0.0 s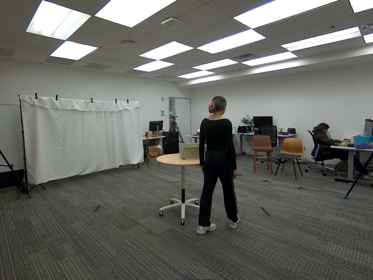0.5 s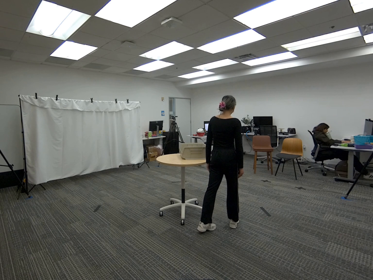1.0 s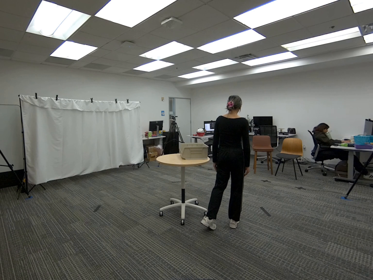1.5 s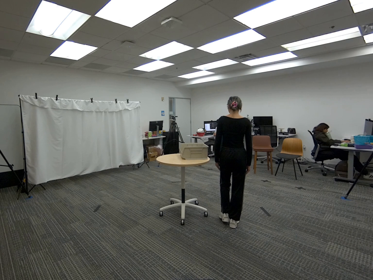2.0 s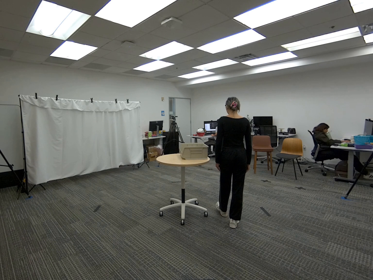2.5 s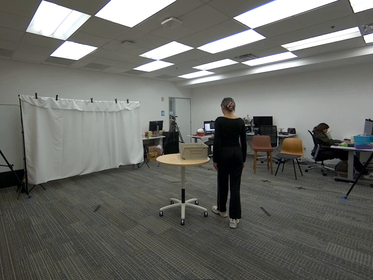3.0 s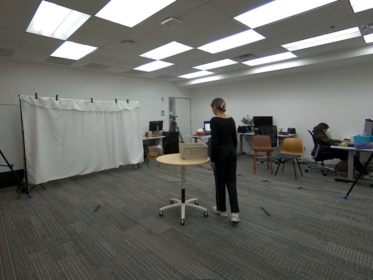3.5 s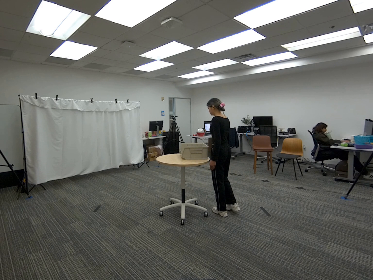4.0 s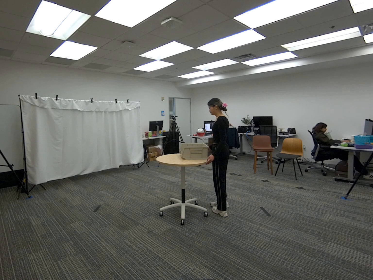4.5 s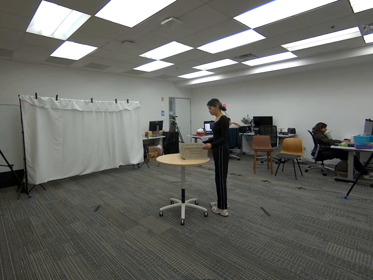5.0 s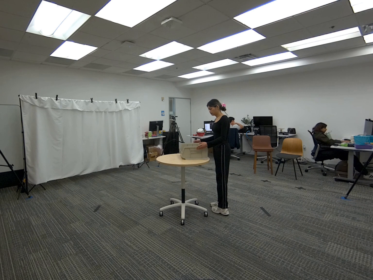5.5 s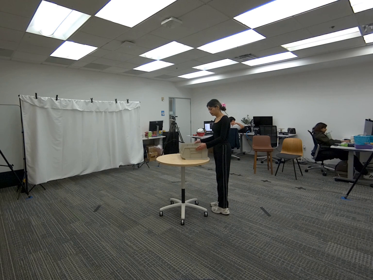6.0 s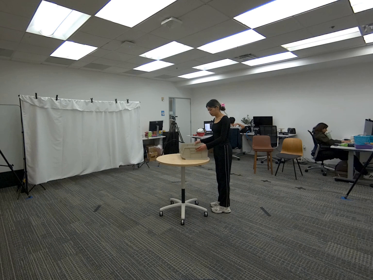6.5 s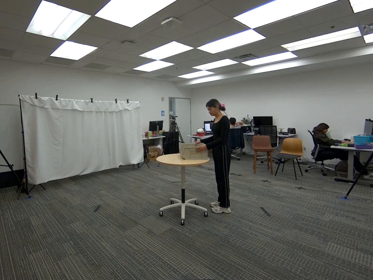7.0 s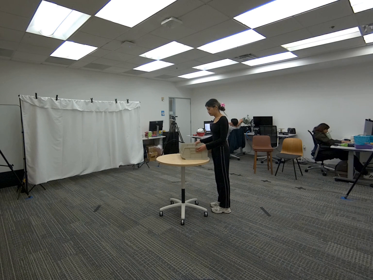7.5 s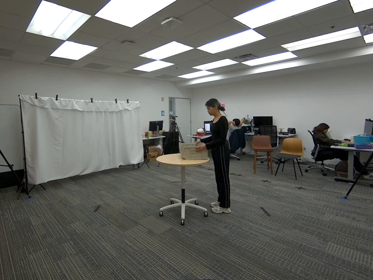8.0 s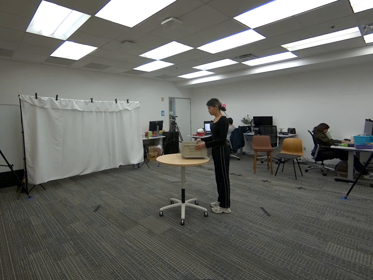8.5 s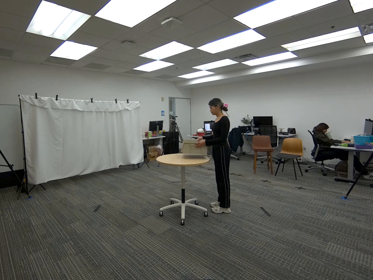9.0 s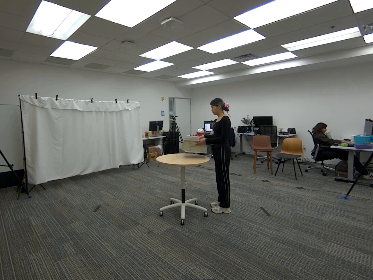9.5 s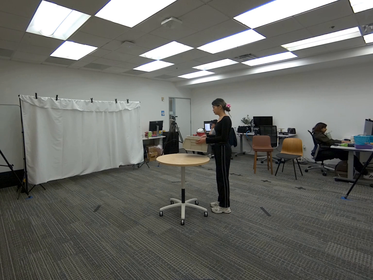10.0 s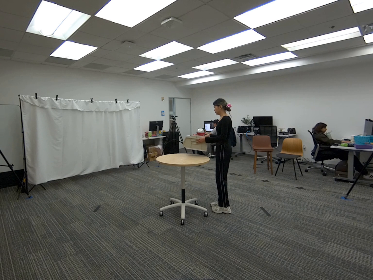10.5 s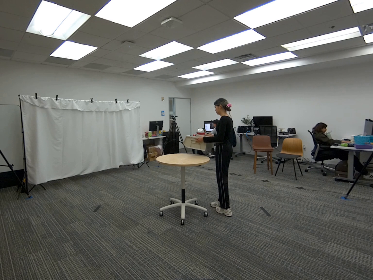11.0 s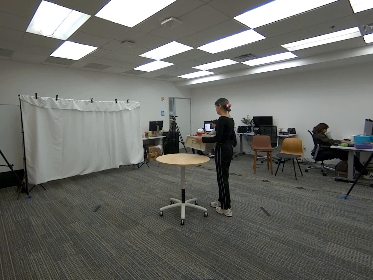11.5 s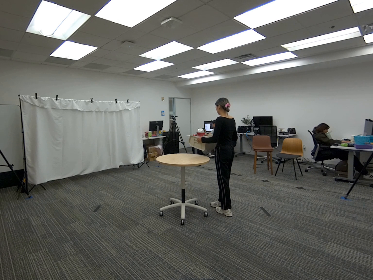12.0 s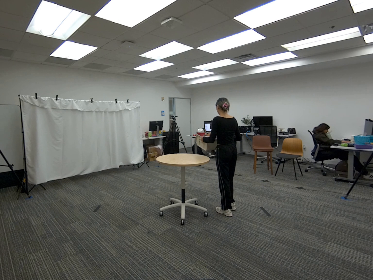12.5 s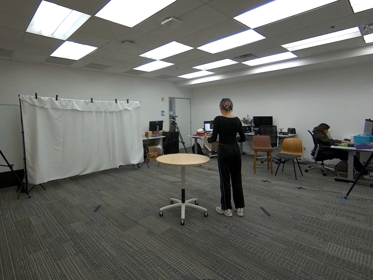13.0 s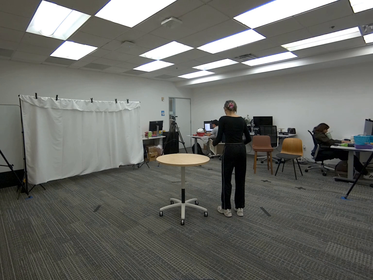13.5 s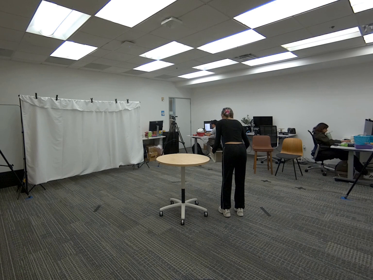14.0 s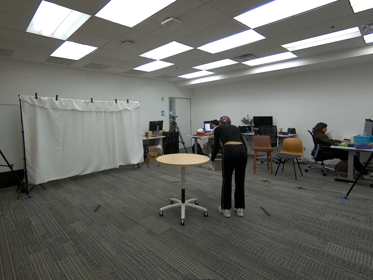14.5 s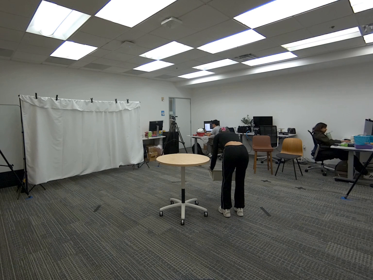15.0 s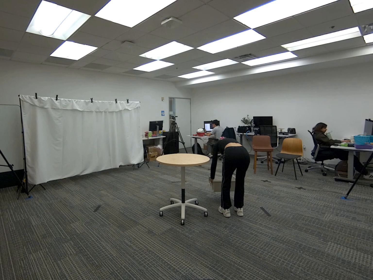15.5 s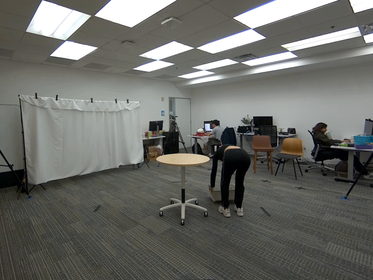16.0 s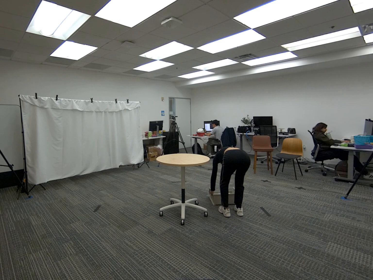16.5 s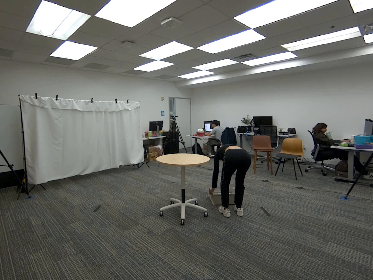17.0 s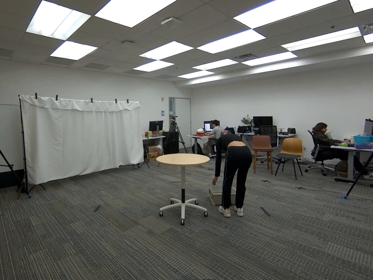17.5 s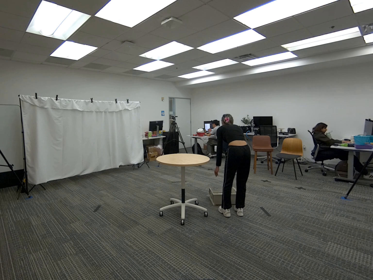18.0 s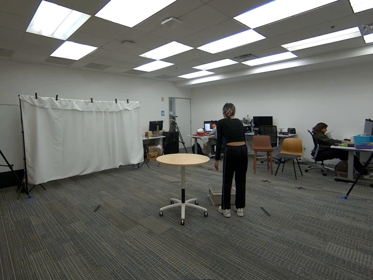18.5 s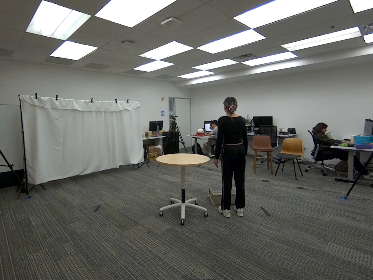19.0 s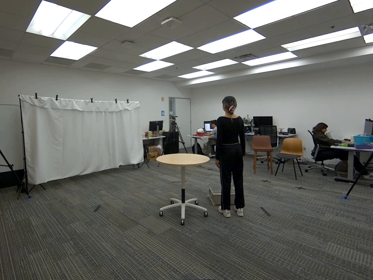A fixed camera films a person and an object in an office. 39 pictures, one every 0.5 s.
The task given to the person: Walk over to the beige bin on the round table and pick up the beige bin using both hands and place the beige bin on the ground.
